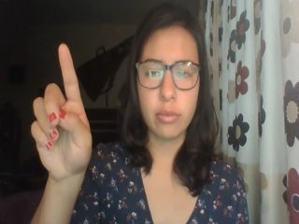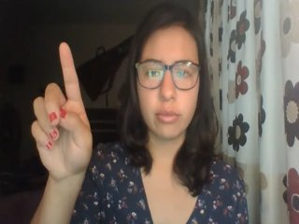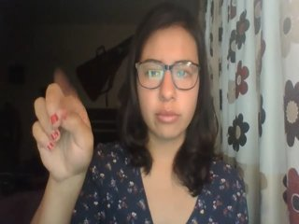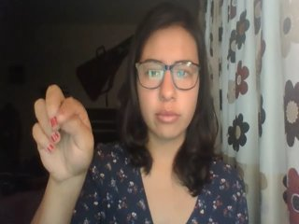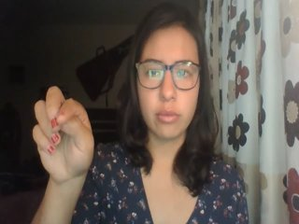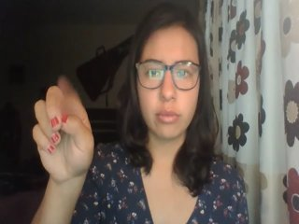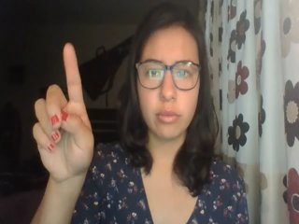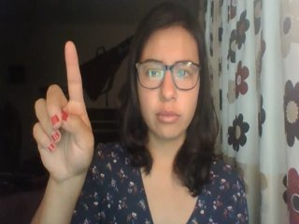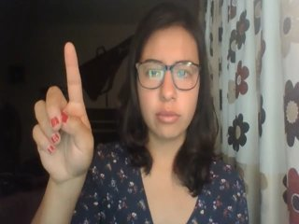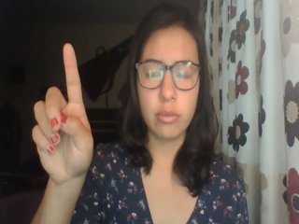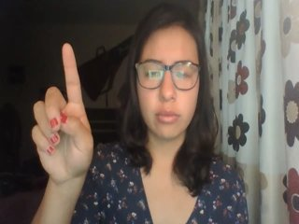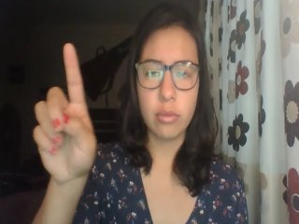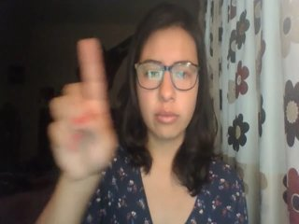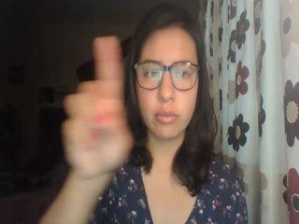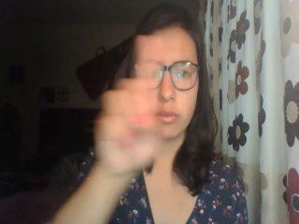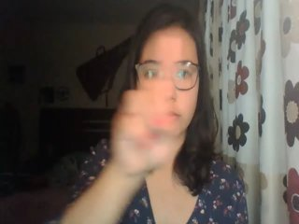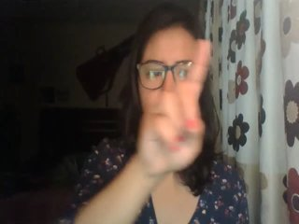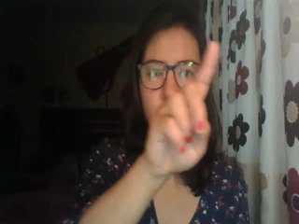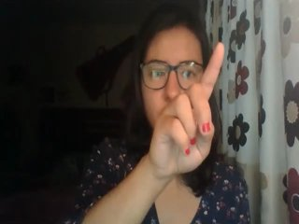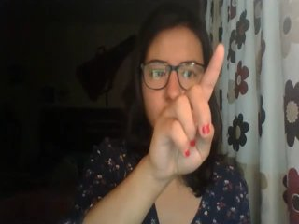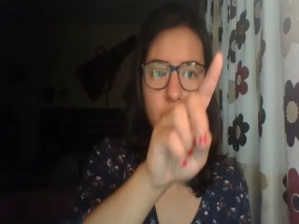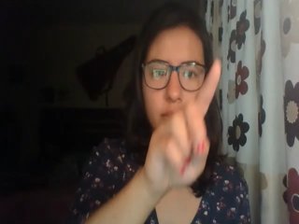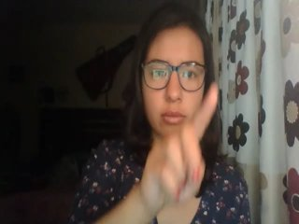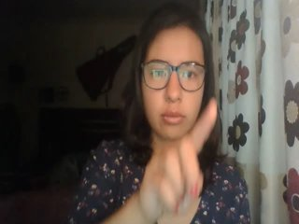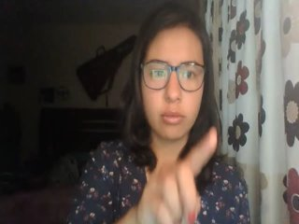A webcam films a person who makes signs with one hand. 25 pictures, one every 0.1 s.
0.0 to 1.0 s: Click with one finger.
1.1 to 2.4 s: Pointing with one finger.
